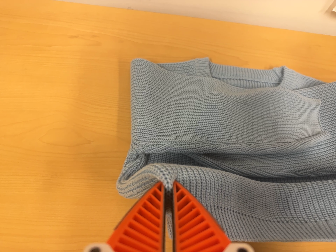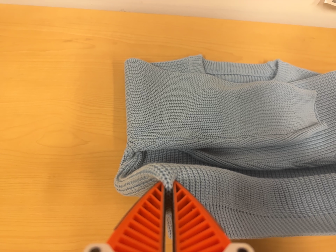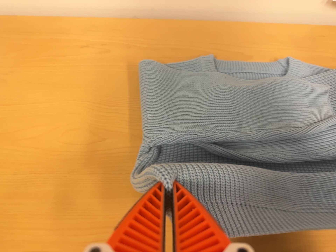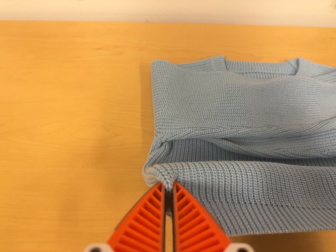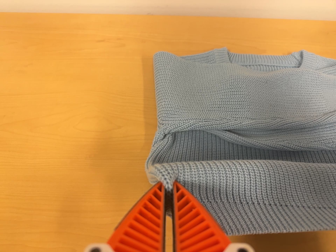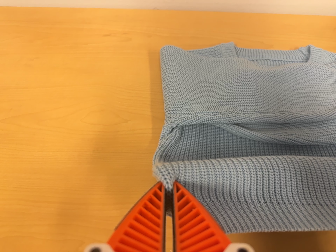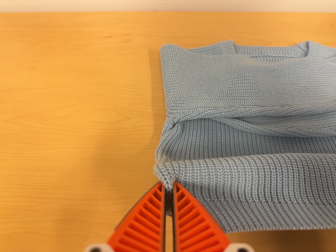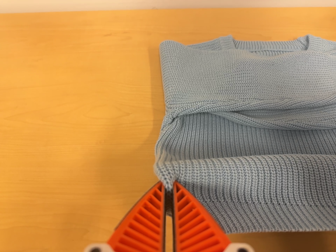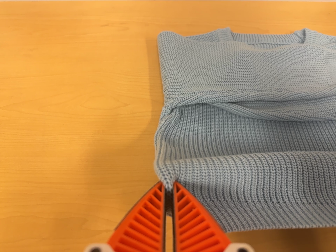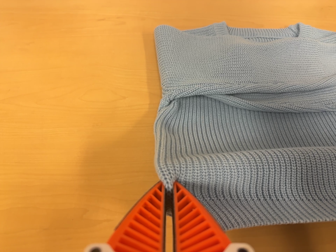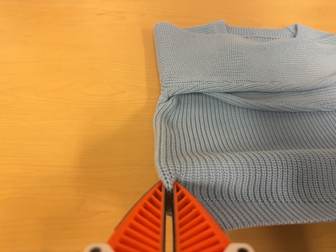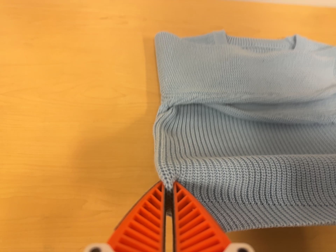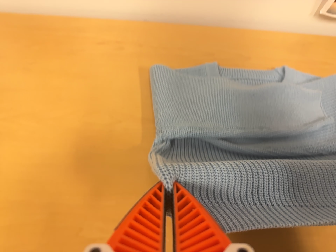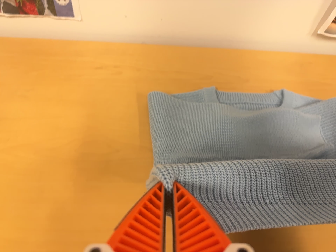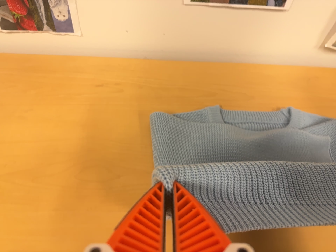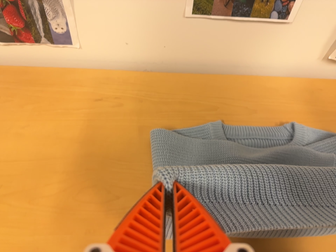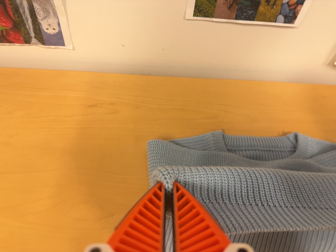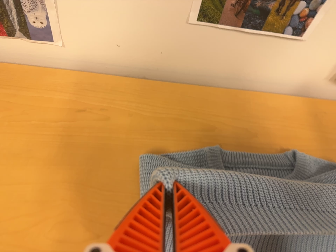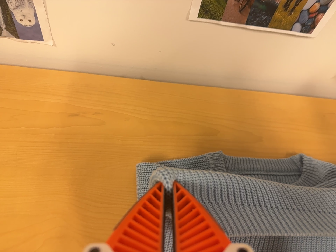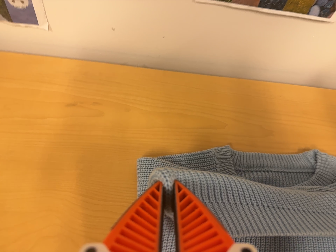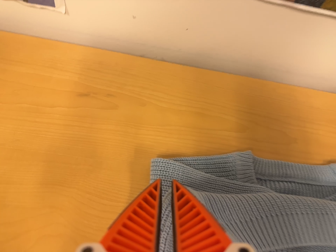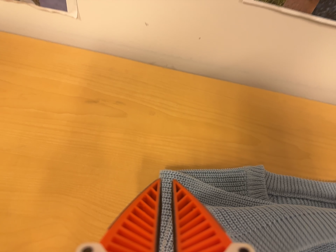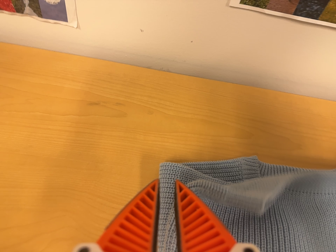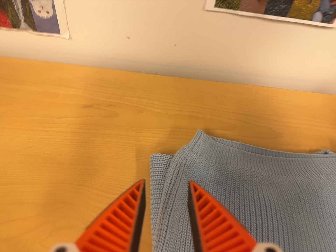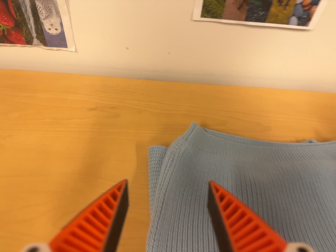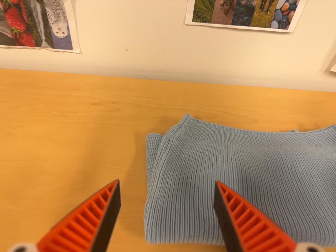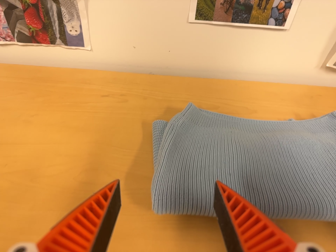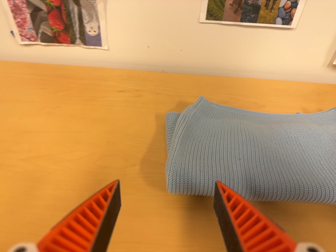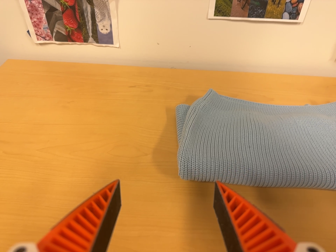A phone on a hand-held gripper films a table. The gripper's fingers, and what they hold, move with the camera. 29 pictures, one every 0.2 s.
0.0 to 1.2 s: The camera travels toward the bottom of its view, about 9 cm.
1.2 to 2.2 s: The camera shifts only a little, or ends up much as it began.
2.2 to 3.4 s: The camera travels toward the top of its view, about 22 cm, so close, fixed things drift downward.
3.4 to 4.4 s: The camera travels forward, about 8 cm, so what stands in front looms larger.
4.4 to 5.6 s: The camera travels backward and toward the bottom of its view, about 26 cm, so what stands in front gets smaller. Its aim tips toward the top of its view by about 15 degrees.
The film runs forward here.
